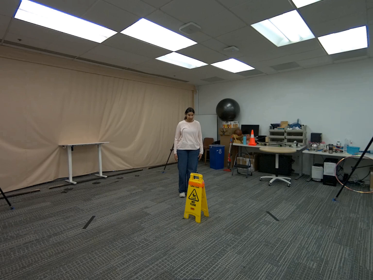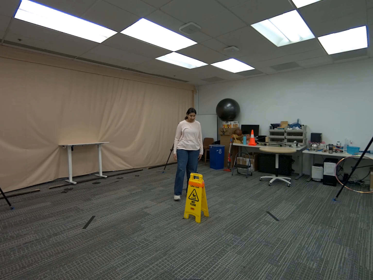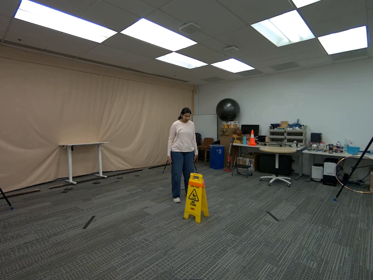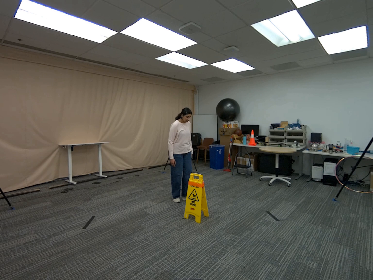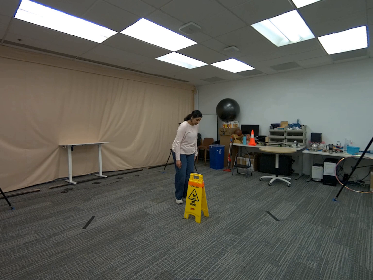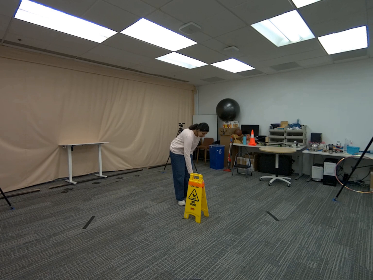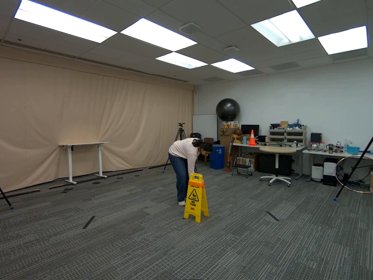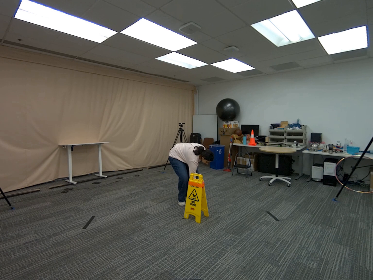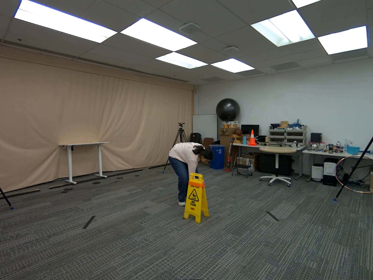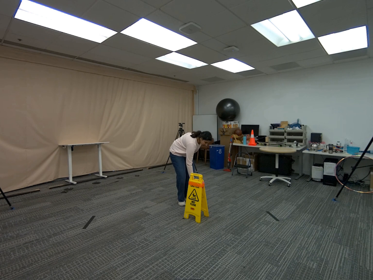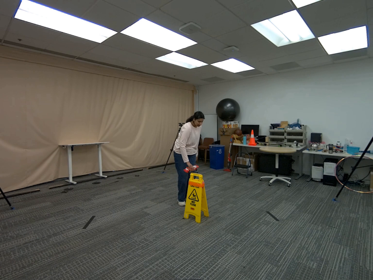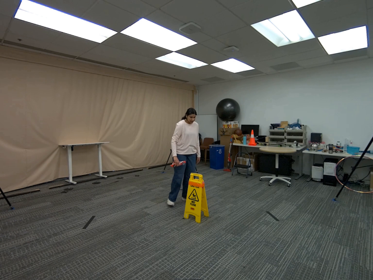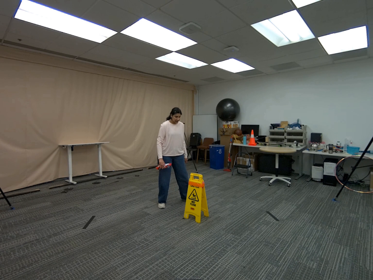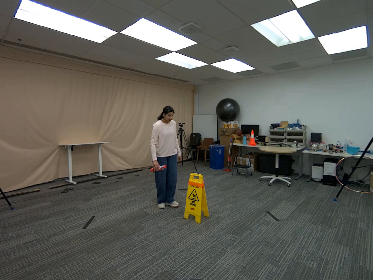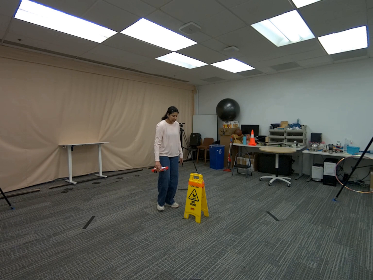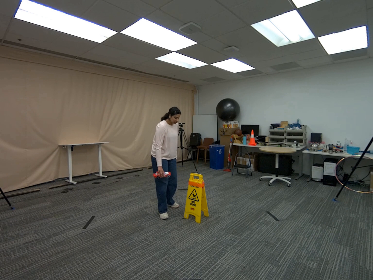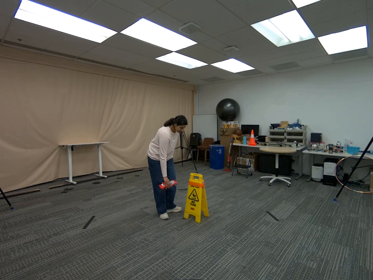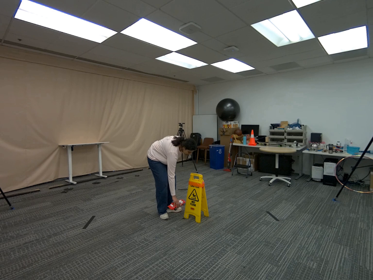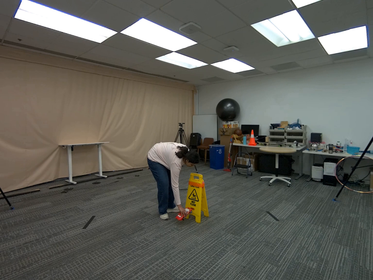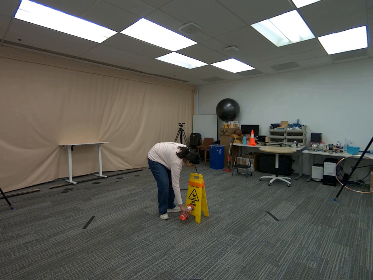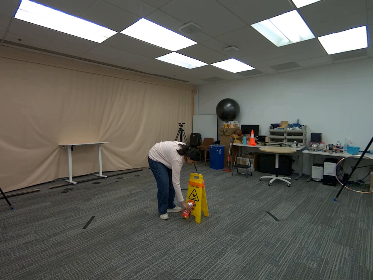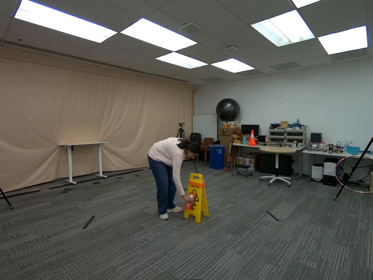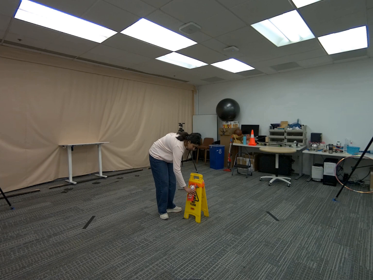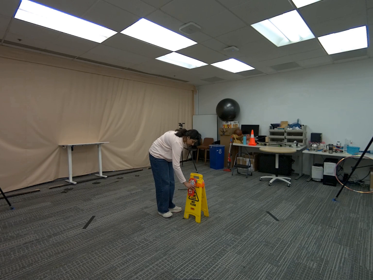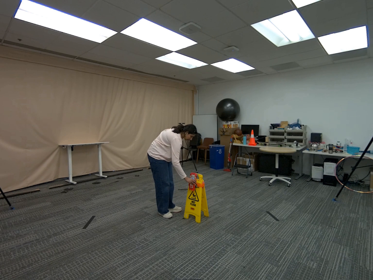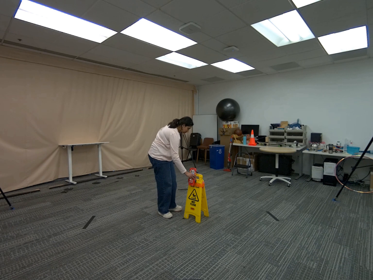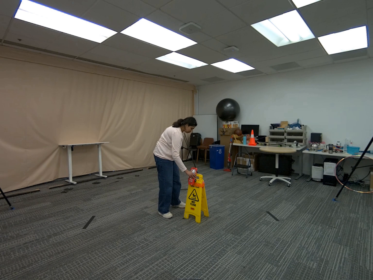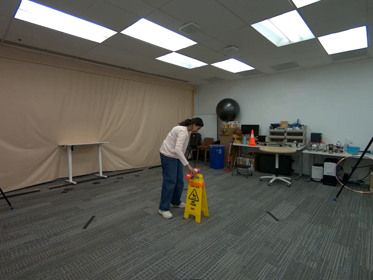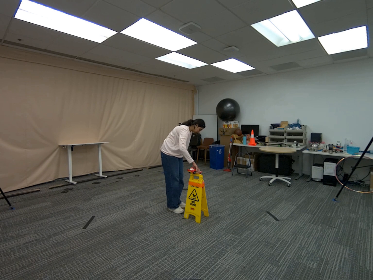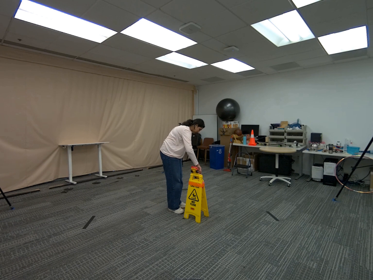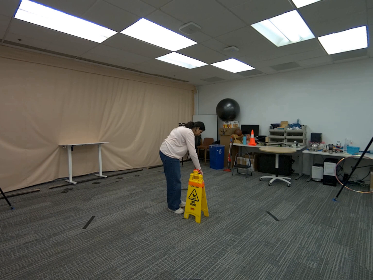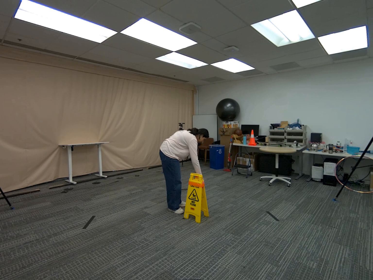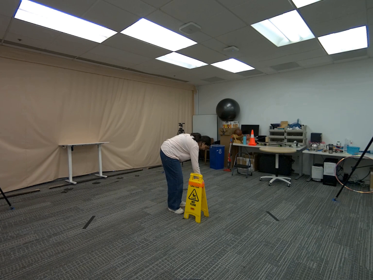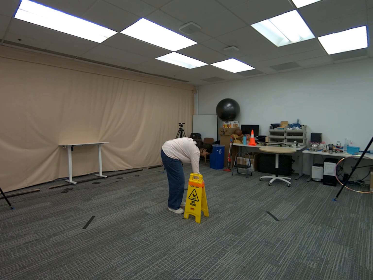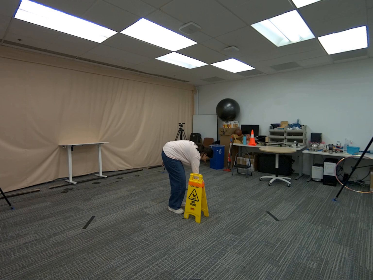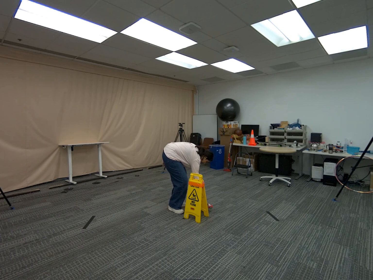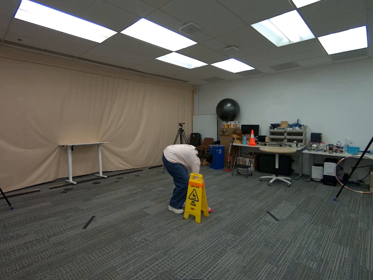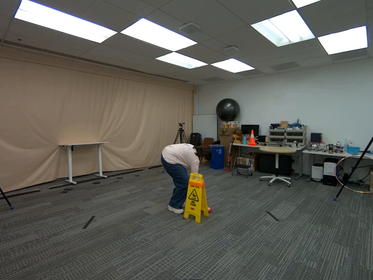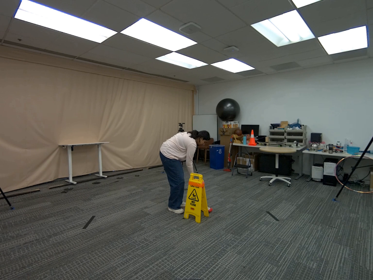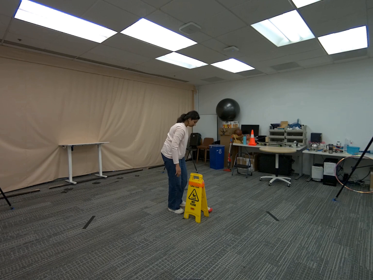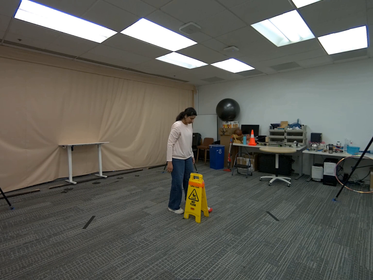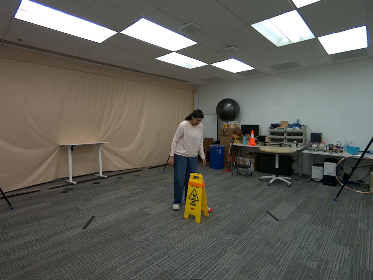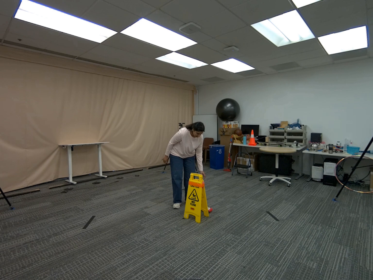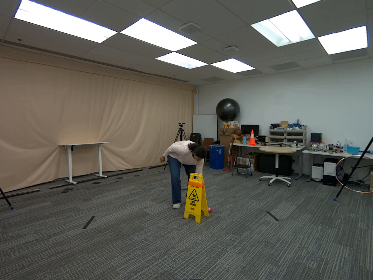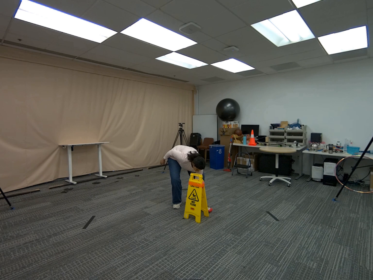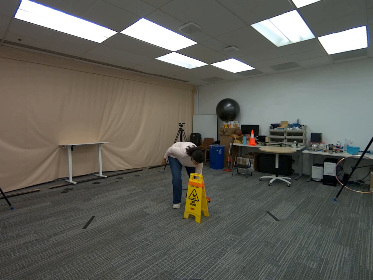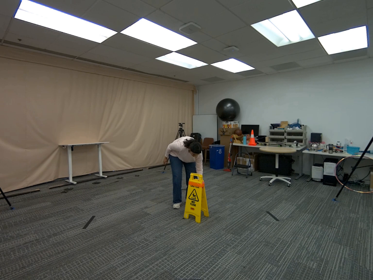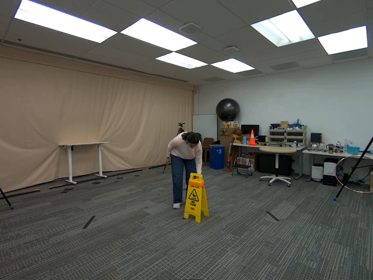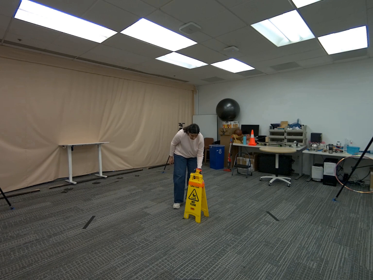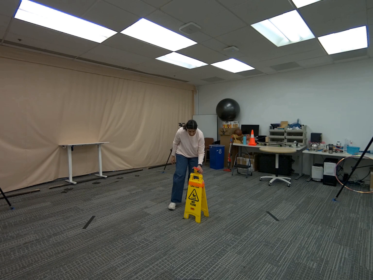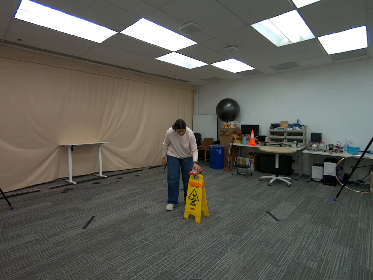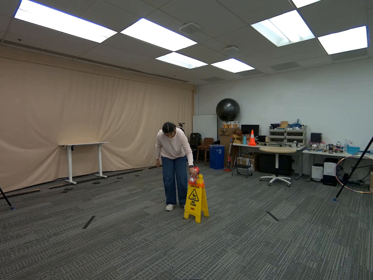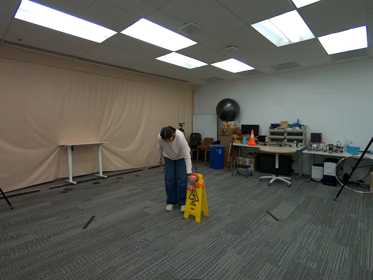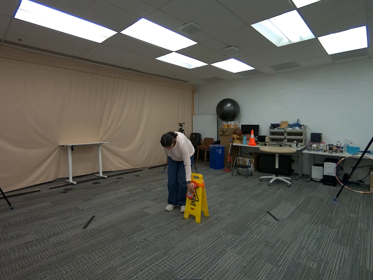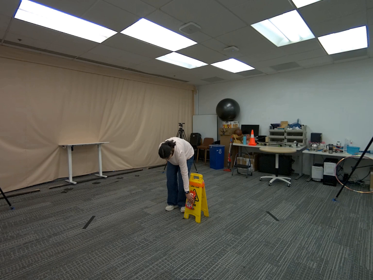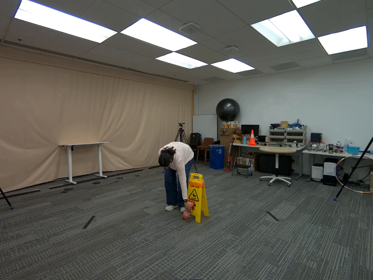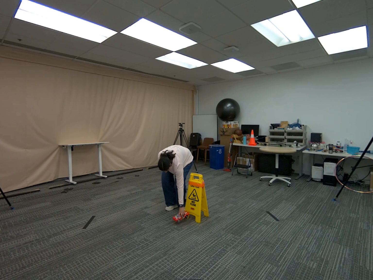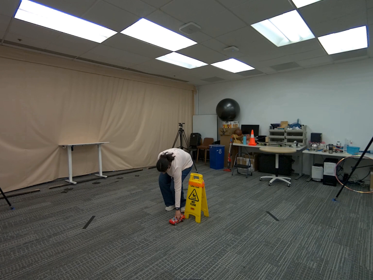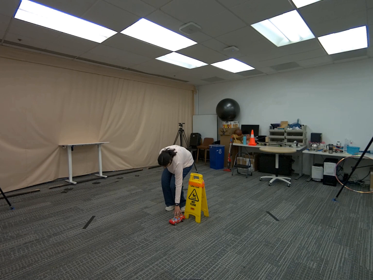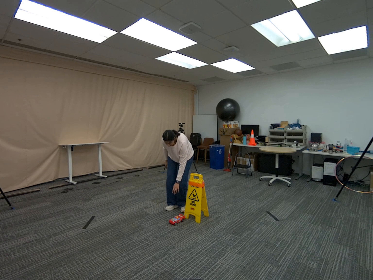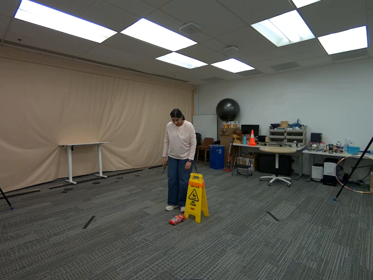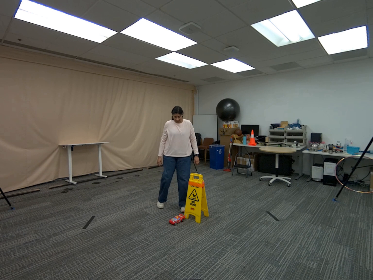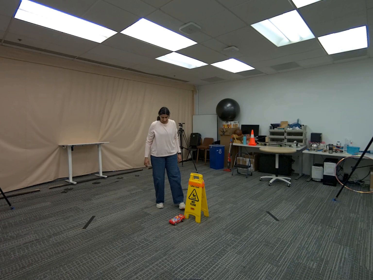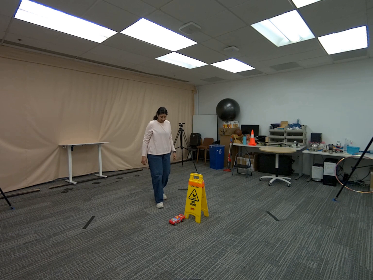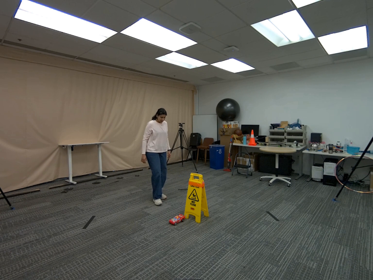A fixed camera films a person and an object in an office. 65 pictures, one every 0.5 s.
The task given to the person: Walk to the toy car and pick it up with your right hand. Put it down and roll it over the wet floor sign. Go to the other side, pick it up, and roll it back over the sign. Keep switching sides and repeating until finished.
